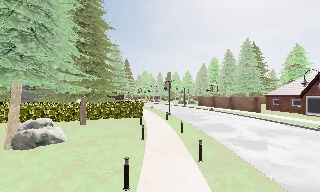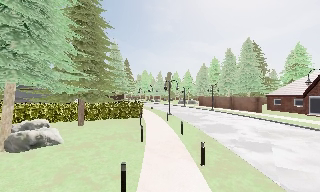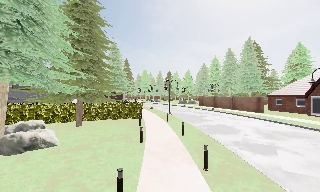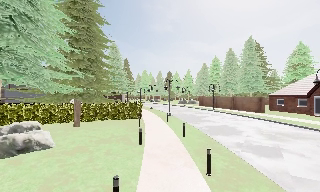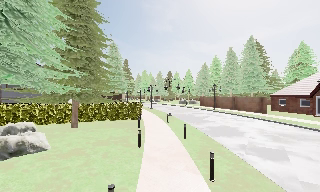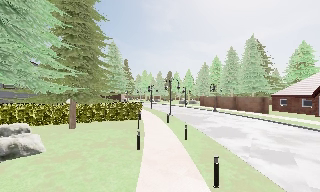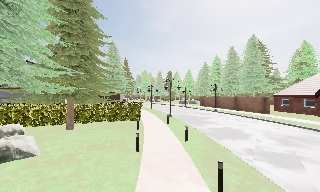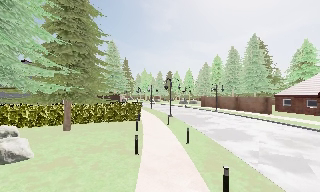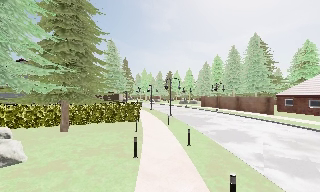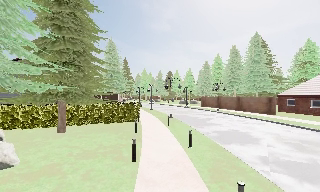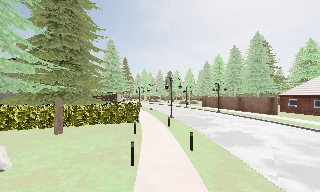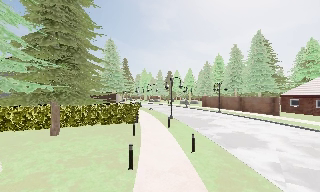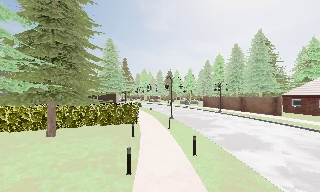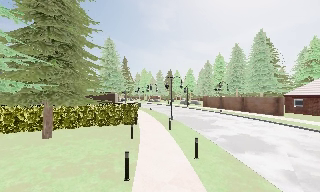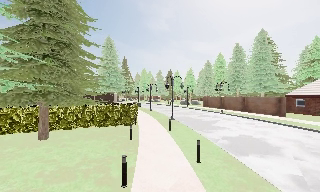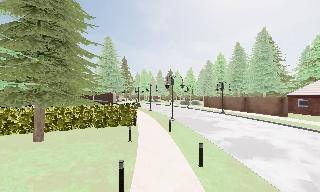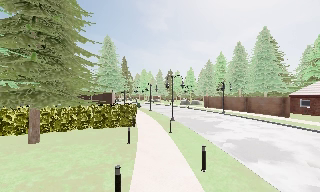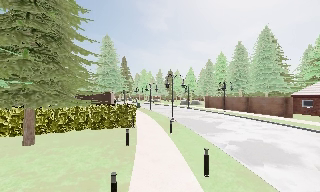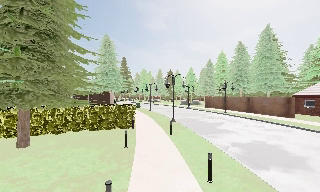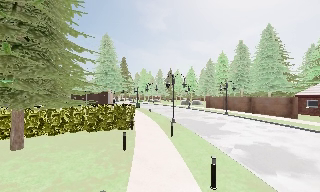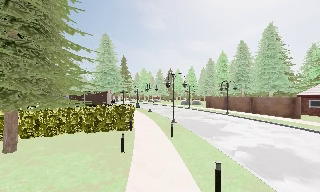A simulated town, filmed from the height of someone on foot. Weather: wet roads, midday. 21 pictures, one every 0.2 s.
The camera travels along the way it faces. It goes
forward.
0.0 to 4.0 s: The camera travels forward, about 7 m, so what stands in front looms larger.
The film runs forward here.
